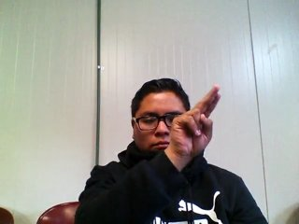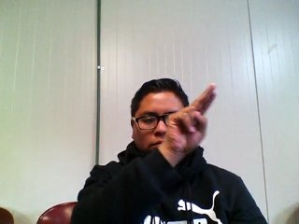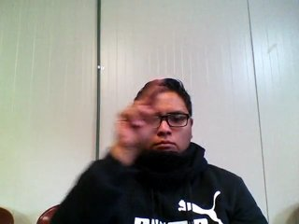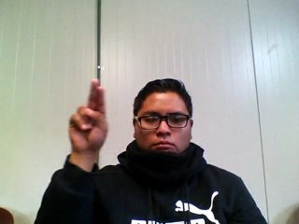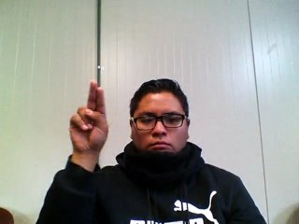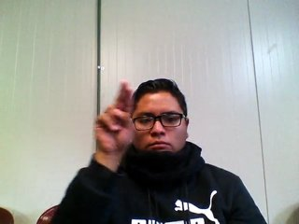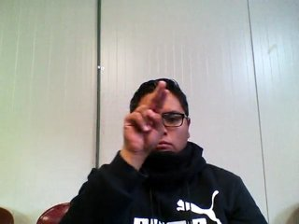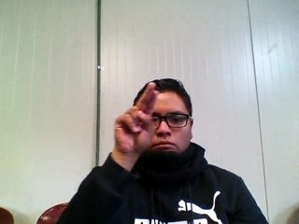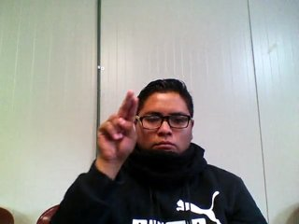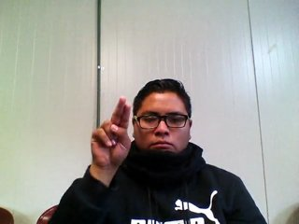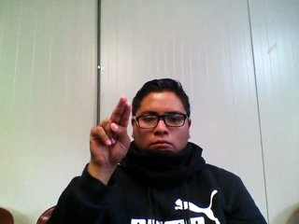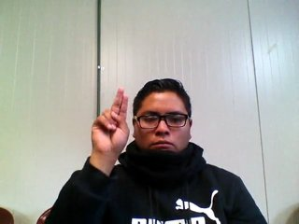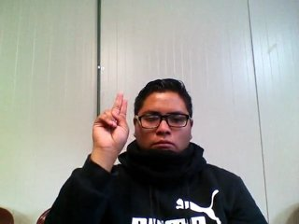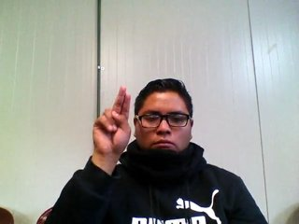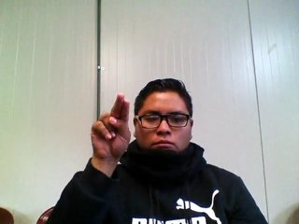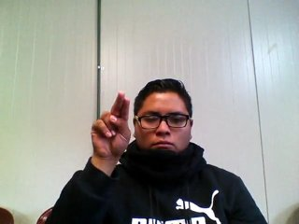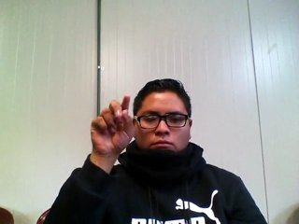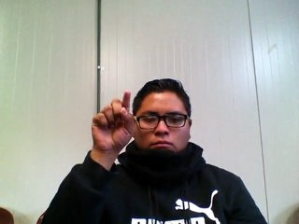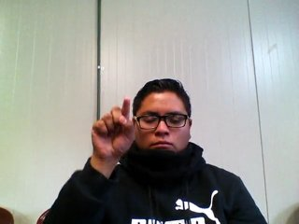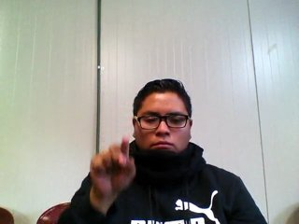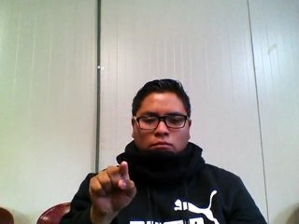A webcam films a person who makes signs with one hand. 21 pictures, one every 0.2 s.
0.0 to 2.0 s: Pointing with two fingers.
2.1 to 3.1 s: Click with two fingers.
3.2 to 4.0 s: Pointing with one finger.
